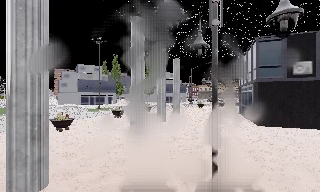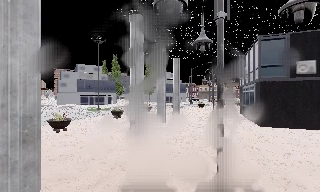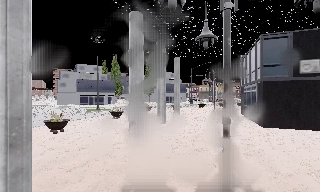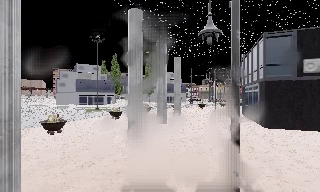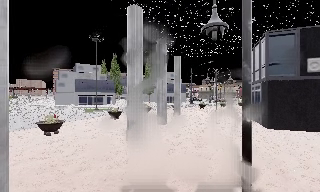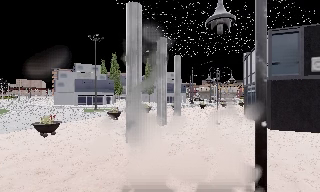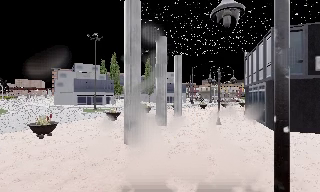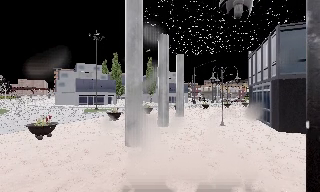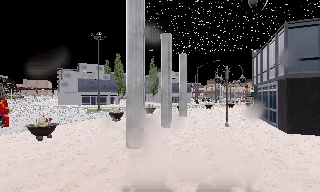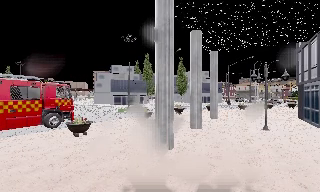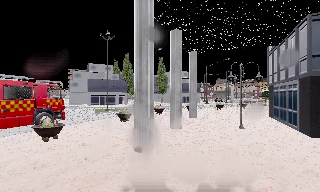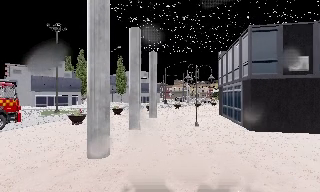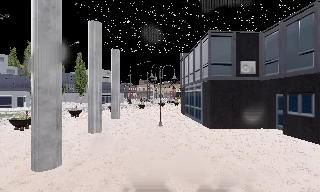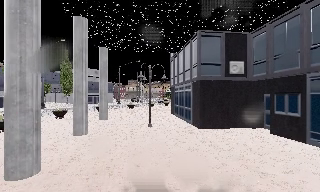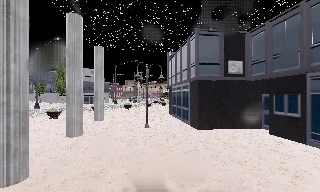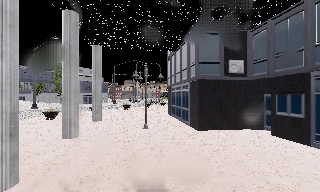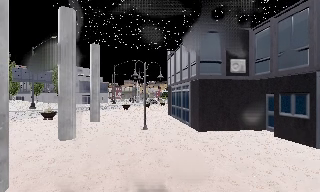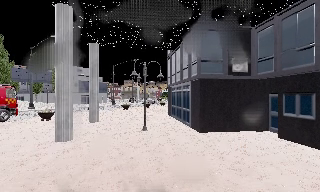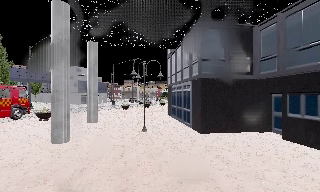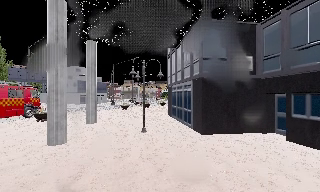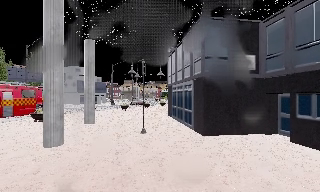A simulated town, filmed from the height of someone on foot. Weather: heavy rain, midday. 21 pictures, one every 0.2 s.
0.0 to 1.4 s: The camera travels forward, about 2 m, so what stands in front looms larger.
1.4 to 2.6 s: The scene slides to the left, as the camera pans about 25 degrees to its right. It travels forward, about 1.5 m, so what stands in front looms larger.
2.6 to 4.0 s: The camera travels forward, about 2 m, so what stands in front looms larger.
The film runs forward here.
